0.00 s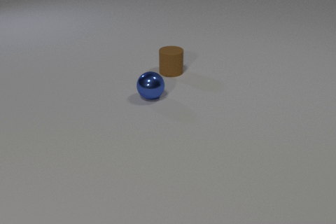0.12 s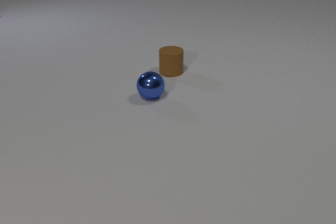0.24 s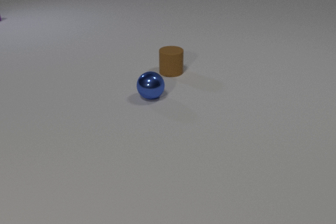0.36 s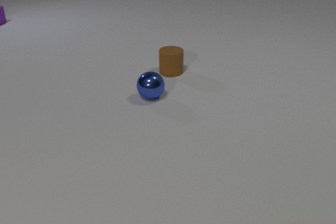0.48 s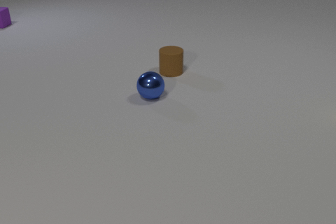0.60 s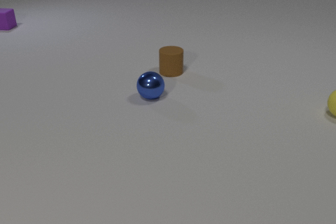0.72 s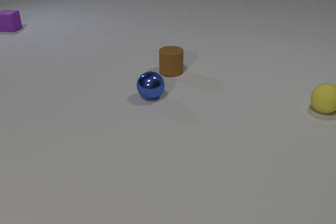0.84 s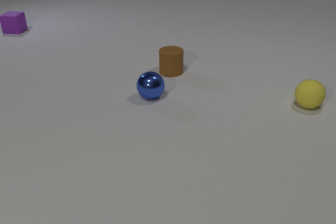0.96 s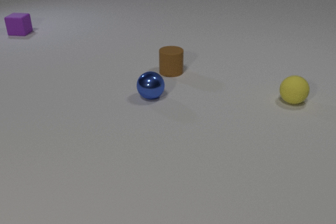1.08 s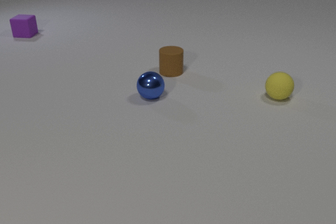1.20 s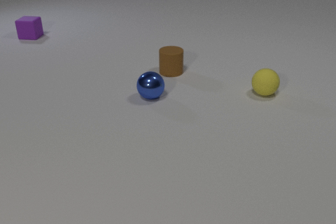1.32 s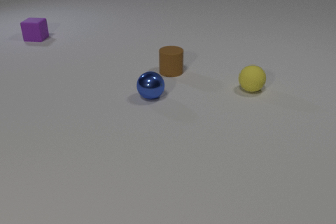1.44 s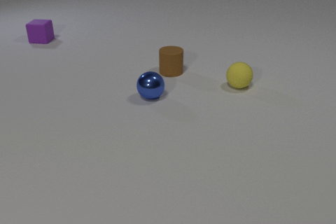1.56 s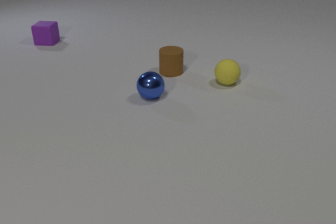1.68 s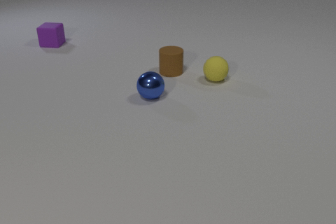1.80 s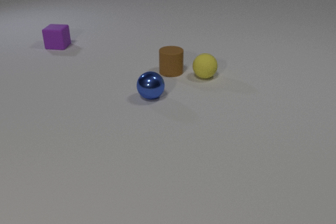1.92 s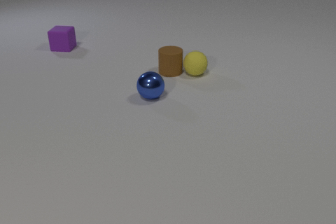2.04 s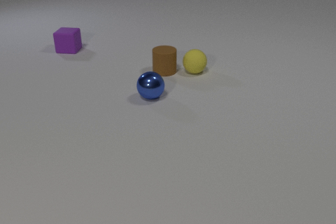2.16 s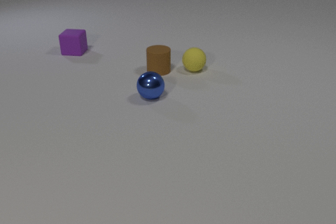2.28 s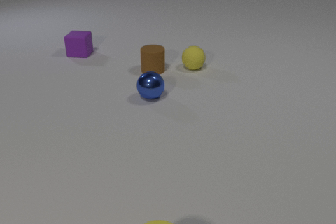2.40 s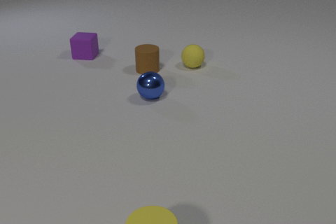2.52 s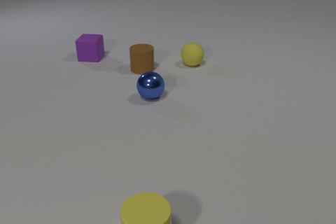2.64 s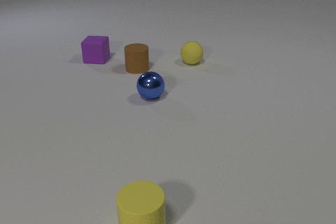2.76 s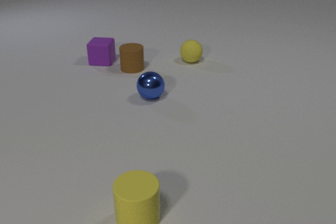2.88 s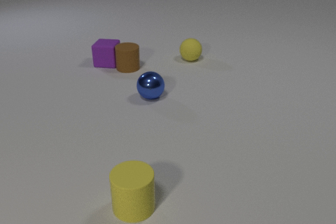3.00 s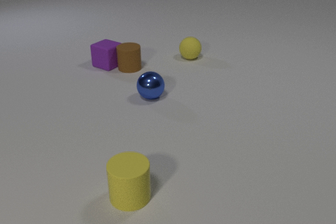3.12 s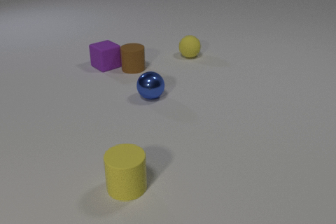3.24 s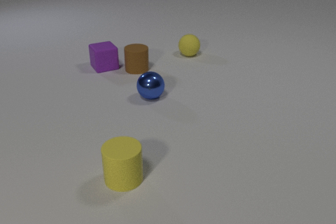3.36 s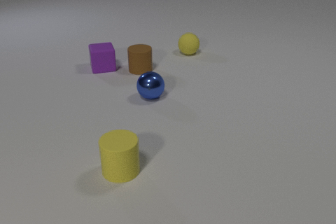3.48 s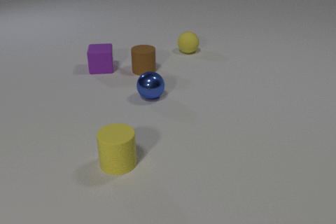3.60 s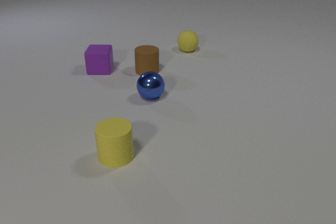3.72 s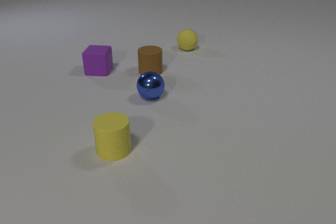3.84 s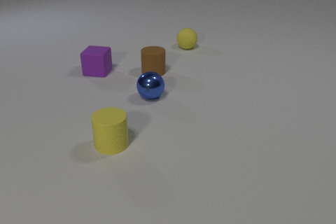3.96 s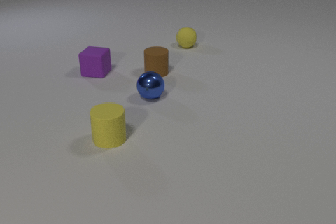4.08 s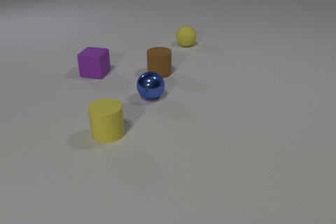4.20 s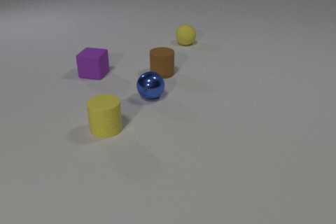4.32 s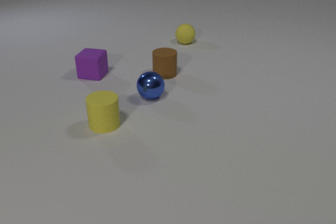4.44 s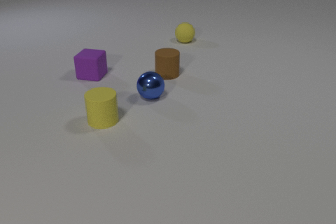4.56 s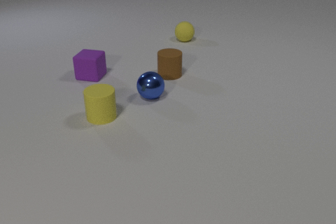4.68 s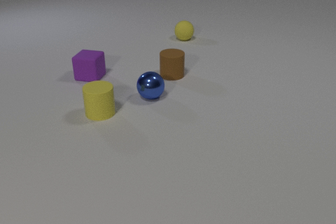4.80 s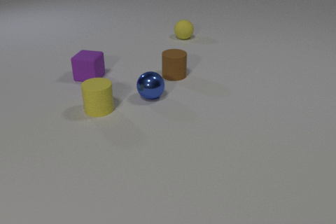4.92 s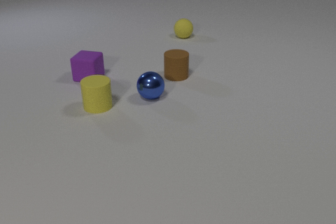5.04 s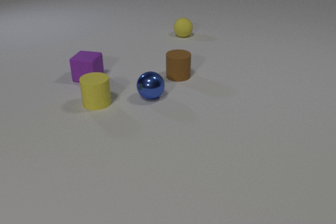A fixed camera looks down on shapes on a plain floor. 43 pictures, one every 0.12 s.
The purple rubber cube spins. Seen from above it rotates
clockwise.
The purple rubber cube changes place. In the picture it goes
toward the camera.
0.00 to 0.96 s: The yellow rubber sphere comes in at the right edge, rolls to the left. The purple rubber cube comes in at the left edge, slides toward the camera and to the right.
0.96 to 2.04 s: The yellow rubber sphere rolls to the left and away from the camera. The brown rubber cylinder slides to the left. The purple rubber cube slides toward the camera and to the right. The yellow rubber sphere and the brown rubber cylinder collide.
2.04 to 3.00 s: The yellow rubber sphere rolls away from the camera. The brown rubber cylinder slides to the left. The purple rubber cube slides toward the camera and to the right, spins so that its near face slides to the left, clockwise seen from above. The yellow rubber cylinder comes in at the bottom edge, slides away from the camera. The brown rubber cylinder and the purple rubber cube collide.
3.00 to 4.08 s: The yellow rubber sphere rolls away from the camera. The brown rubber cylinder slides to the right and toward the camera. The purple rubber cube slides toward the camera and to the left, spins clockwise seen from above by about 75 degrees, its near face sliding to the left. The yellow rubber cylinder slides away from the camera.
4.08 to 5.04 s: The yellow rubber sphere rolls away from the camera. The brown rubber cylinder slides to the right. The purple rubber cube slides toward the camera and to the left. The yellow rubber cylinder slides away from the camera.
How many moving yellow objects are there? 2.
What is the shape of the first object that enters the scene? cube.
How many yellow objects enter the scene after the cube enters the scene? 2.
